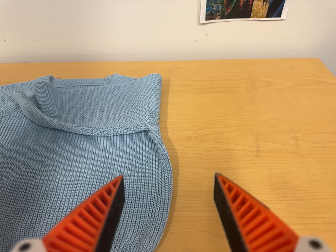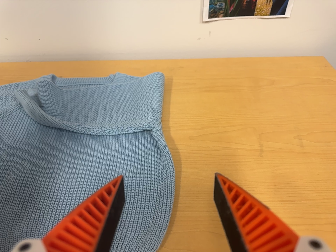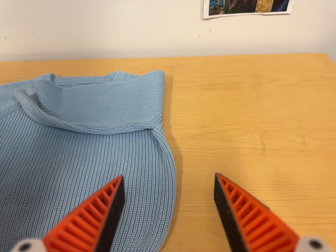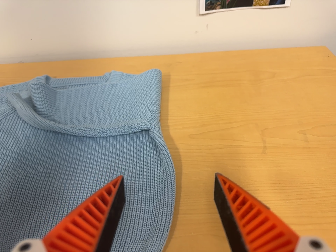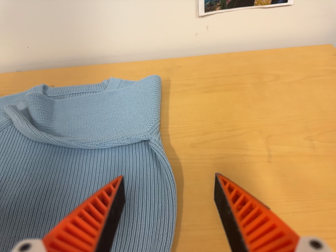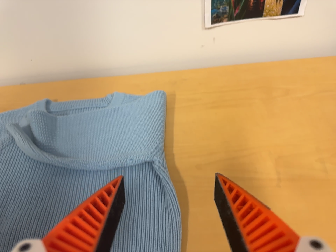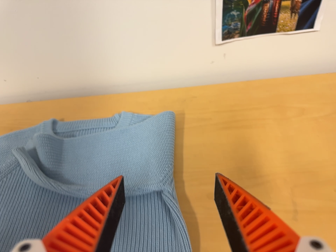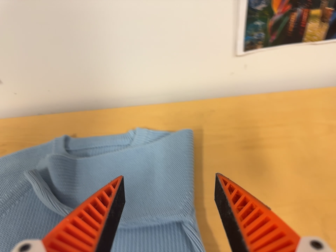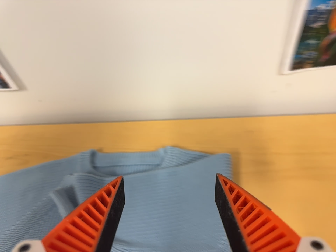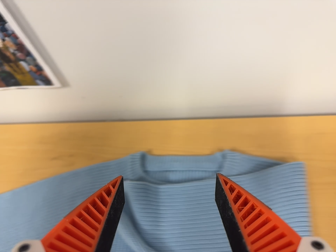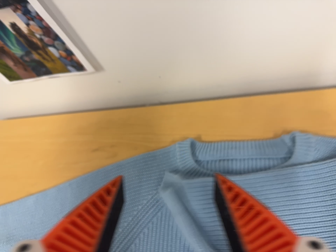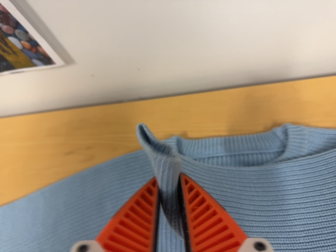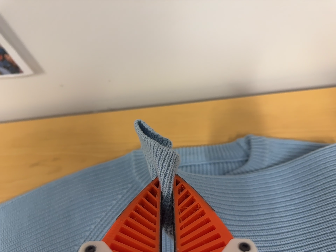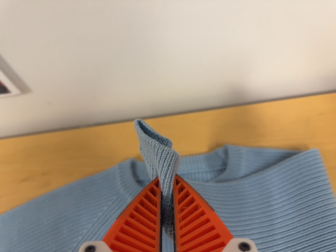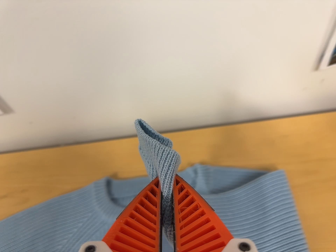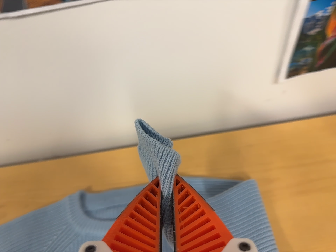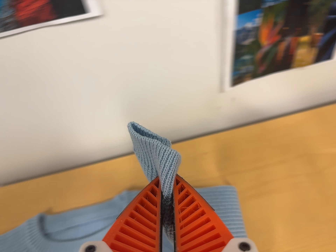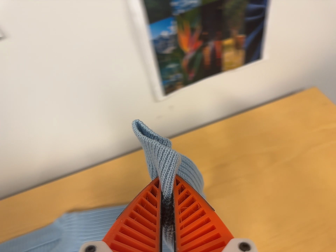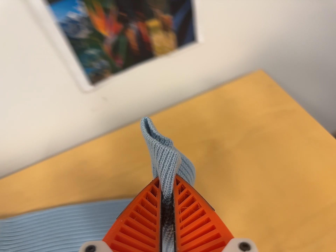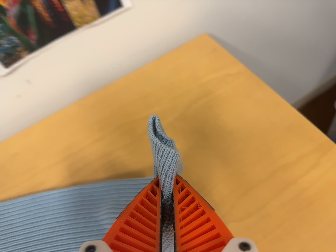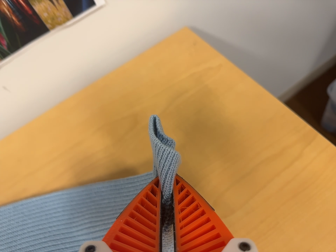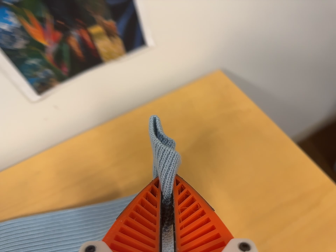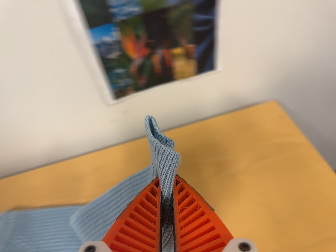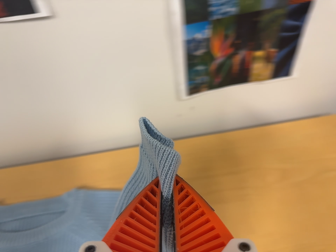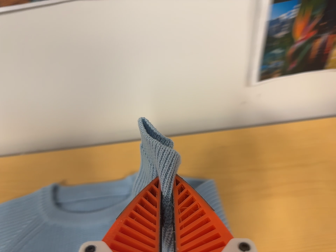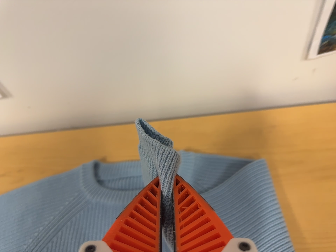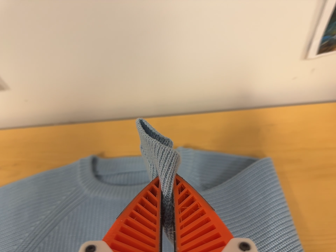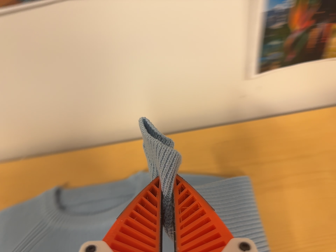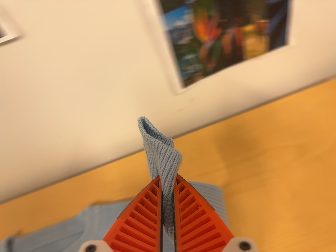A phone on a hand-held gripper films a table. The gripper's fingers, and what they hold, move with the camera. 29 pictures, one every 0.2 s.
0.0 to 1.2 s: The camera travels toward the top of its view and forward, about 12 cm, so close, fixed things drift downward.
1.2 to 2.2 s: The scene slides to the right, as the camera pans about 10 degrees to its left. It travels forward, to its left and toward the top of its view, about 30 cm, so what stands in front looms larger. Its aim tips toward the bottom of its view by about 10 degrees.
2.2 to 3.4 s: The camera pans to its right by about 20 degrees. It travels to its right, about 24 cm, so close, fixed things drift to the left. Its aim tips toward the top of its view by about 10 degrees, and the scene shifts downward. It rolls about its line of sight by about 15 degrees, and the scene rotates counterclockwise.
3.4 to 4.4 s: The camera travels to its right, about 9 cm, so close, fixed things drift to the left.
4.4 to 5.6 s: The camera travels to its left, about 7 cm, so close, fixed things drift to the right.
The film runs backward here.
